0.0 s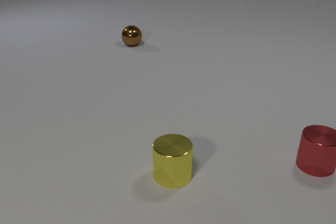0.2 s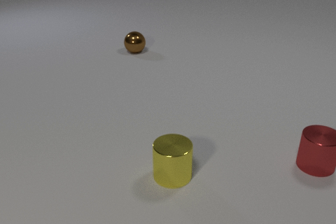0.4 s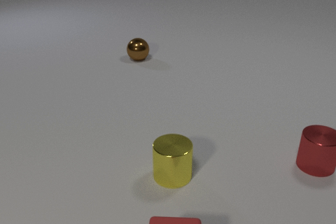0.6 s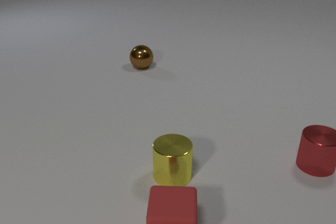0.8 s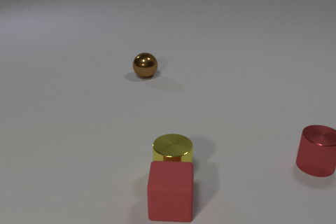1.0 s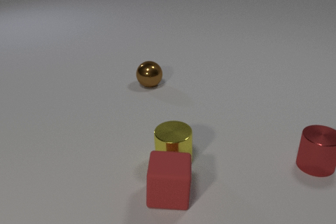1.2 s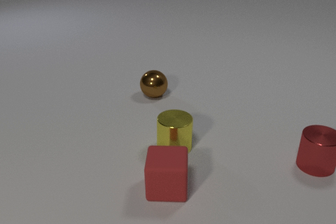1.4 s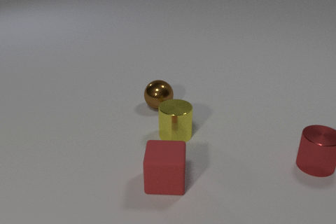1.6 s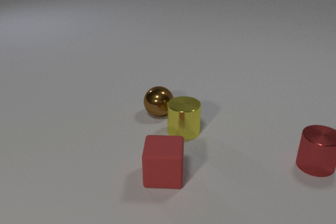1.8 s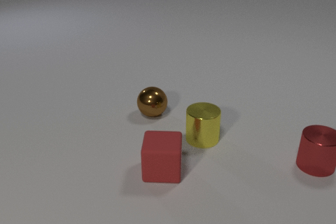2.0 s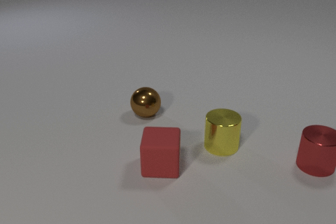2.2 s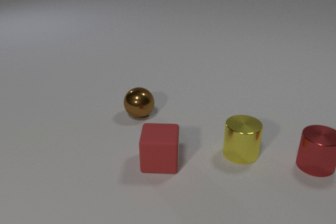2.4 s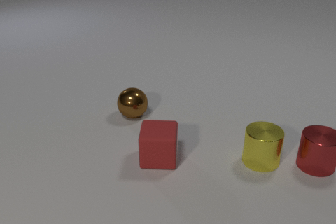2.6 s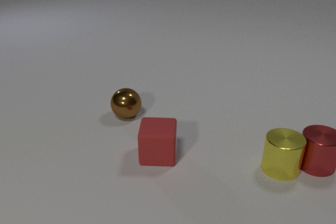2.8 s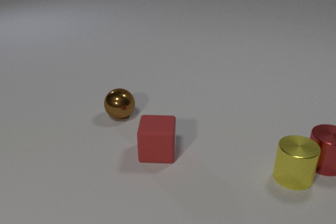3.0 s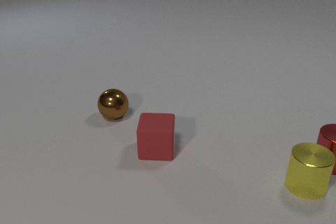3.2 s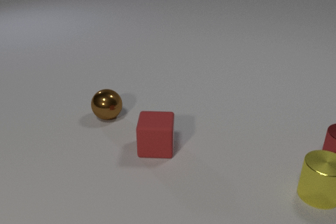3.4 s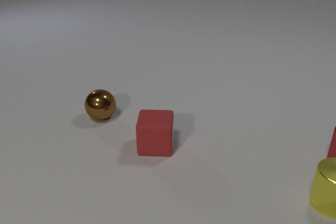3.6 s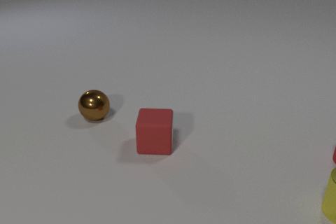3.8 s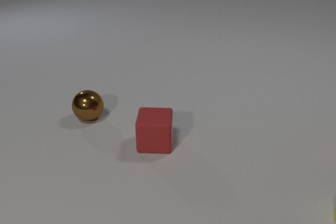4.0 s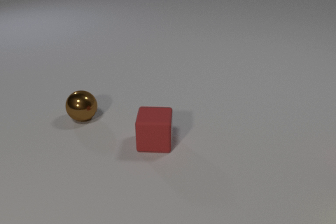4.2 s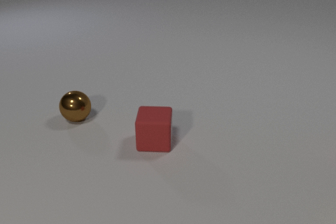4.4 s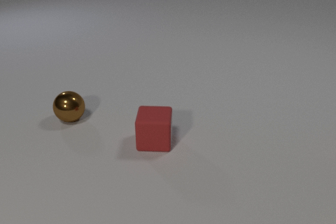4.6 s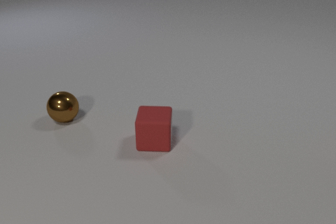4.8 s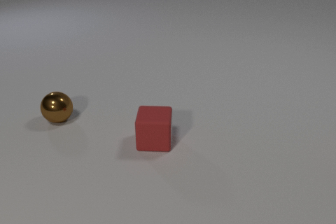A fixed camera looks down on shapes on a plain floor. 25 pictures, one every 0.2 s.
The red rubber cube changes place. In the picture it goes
away from the camera.
The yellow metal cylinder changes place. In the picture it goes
to the right.
0.0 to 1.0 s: The red rubber cube comes in at the bottom edge, slides away from the camera. The brown metal sphere rolls toward the camera. The yellow metal cylinder slides away from the camera. The red rubber cube and the yellow metal cylinder collide.
1.0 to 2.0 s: The red rubber cube slides away from the camera. The brown metal sphere rolls toward the camera. The yellow metal cylinder slides to the right and away from the camera. The brown metal sphere and the yellow metal cylinder collide.
2.0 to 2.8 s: The red rubber cube slides away from the camera. The brown metal sphere rolls to the left. The yellow metal cylinder slides to the right and toward the camera. The red metal cylinder slides to the right. The yellow metal cylinder and the red metal cylinder collide.
2.8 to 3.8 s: The red rubber cube slides away from the camera. The brown metal sphere rolls to the left. The yellow metal cylinder slides to the right and toward the camera. The red metal cylinder slides to the right and away from the camera, leaves at the right edge.
3.8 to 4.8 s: The brown metal sphere rolls to the left.
How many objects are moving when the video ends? 1.
What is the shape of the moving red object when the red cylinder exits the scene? cube.
How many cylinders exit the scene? 2.
